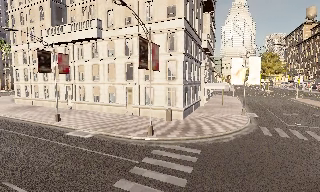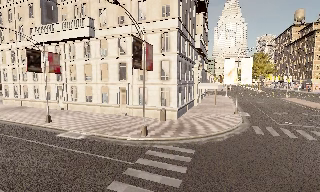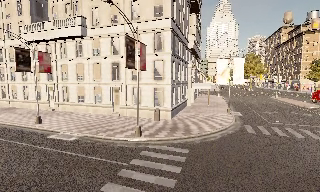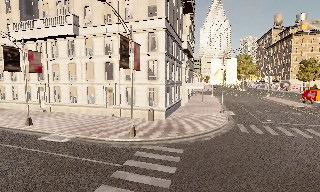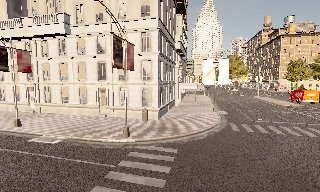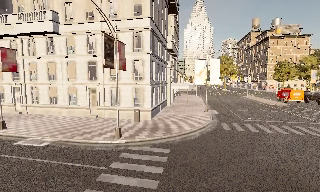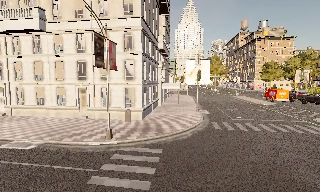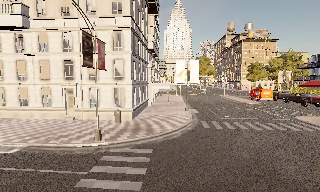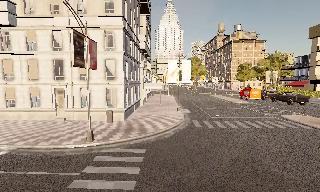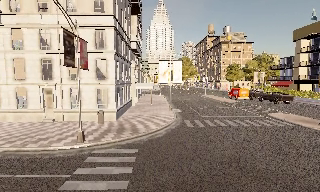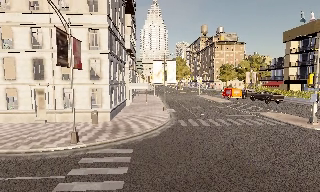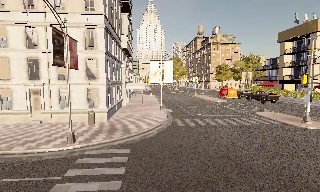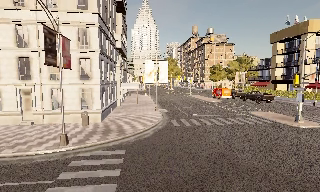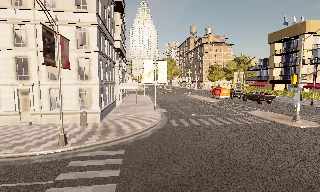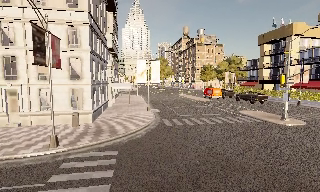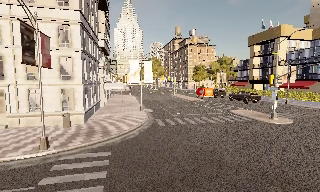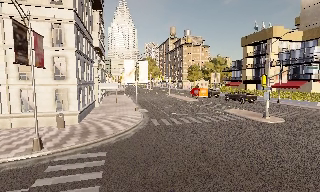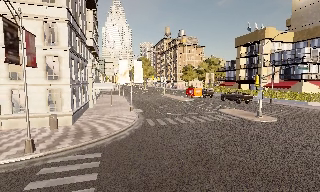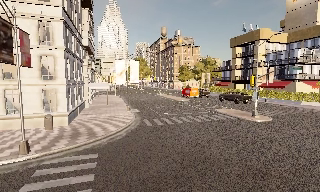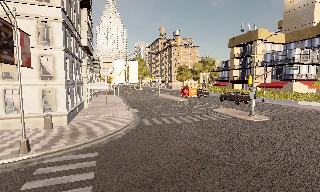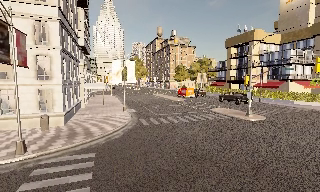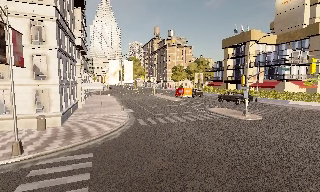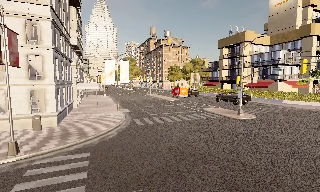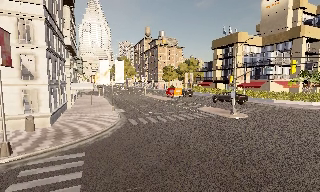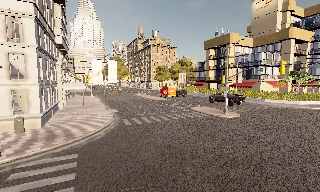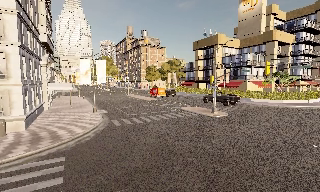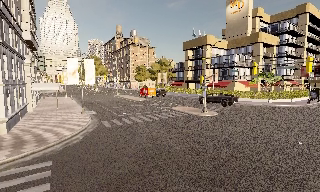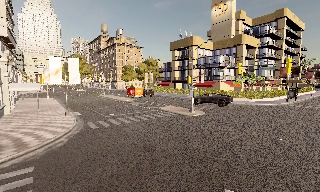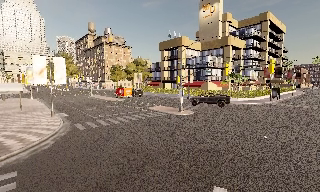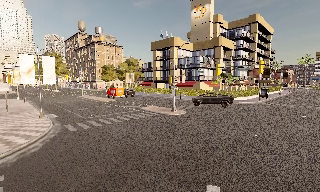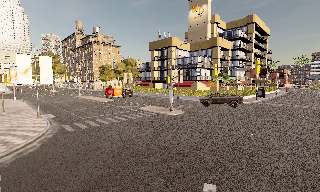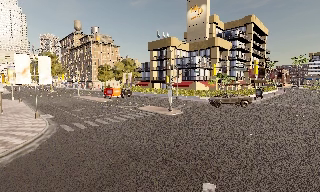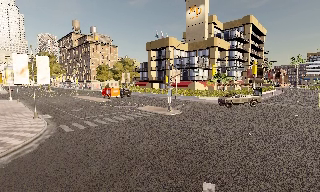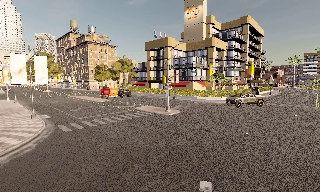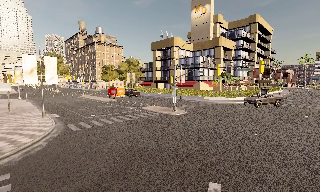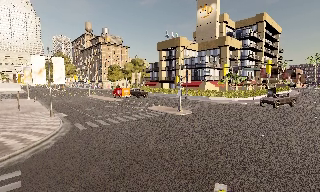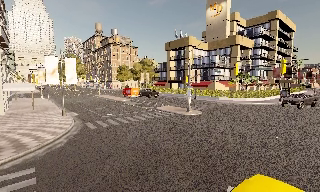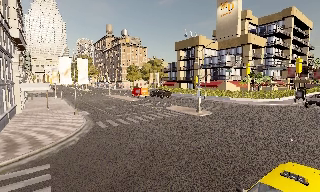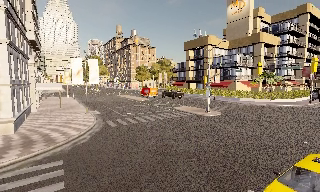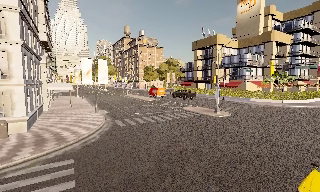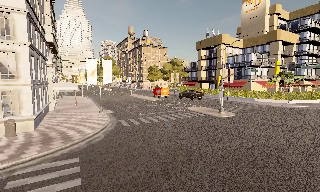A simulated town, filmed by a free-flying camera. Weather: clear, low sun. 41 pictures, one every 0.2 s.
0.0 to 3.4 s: The camera swings to its right by about 40 degrees, and the scene slides to the left. It travels to its left, about 0.5 m.
3.4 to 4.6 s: The camera shifts only a little, or ends up much as it began.
4.6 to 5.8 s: The camera pans to its right, which is clockwise from overhead, by about 20 degrees.
5.8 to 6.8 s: The camera shifts only a little, or ends up much as it began.
6.8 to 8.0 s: The scene slides to the right, as the camera pans about 15 degrees to its left.
The film runs backward here.
